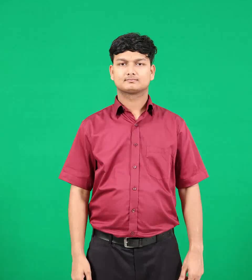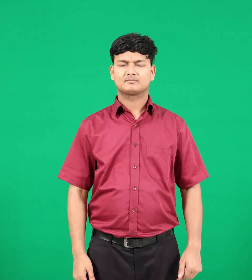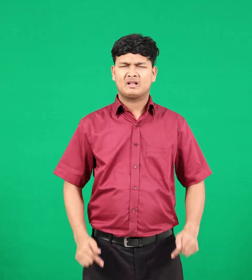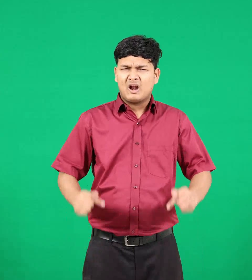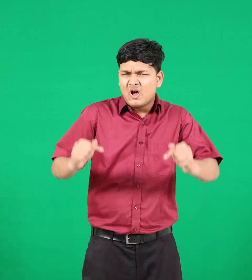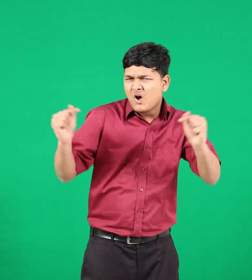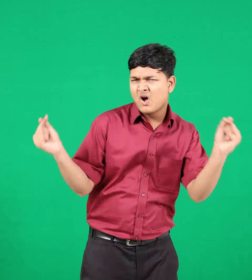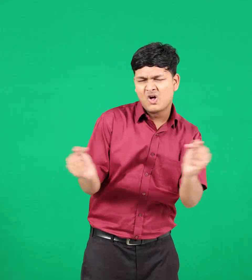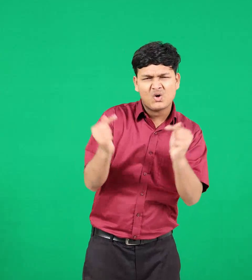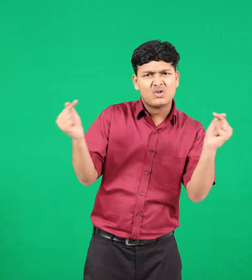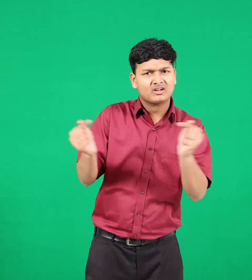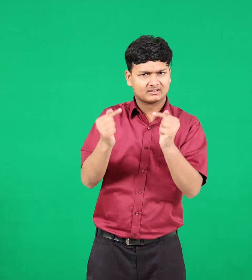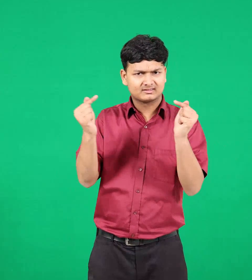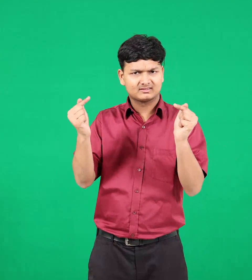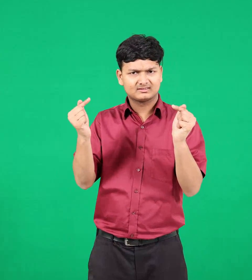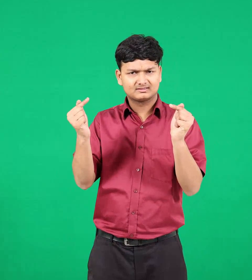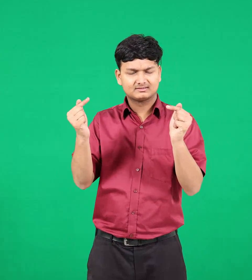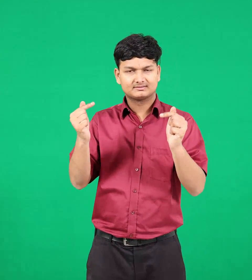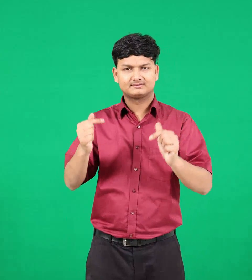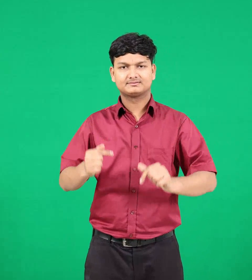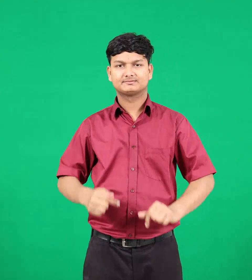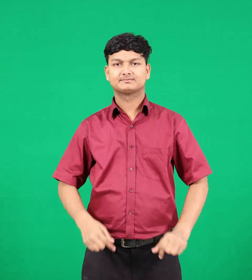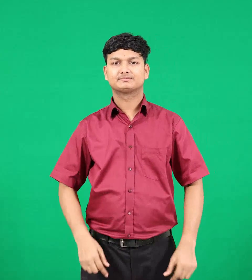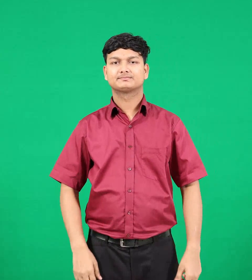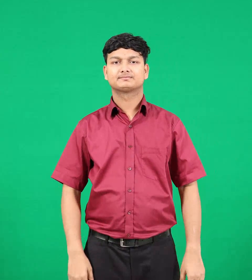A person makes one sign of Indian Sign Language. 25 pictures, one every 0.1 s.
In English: argue
